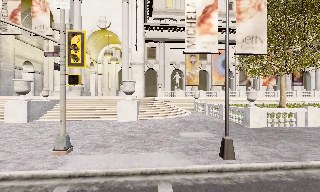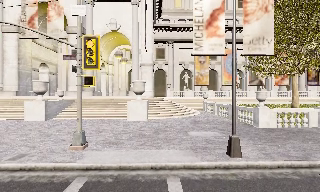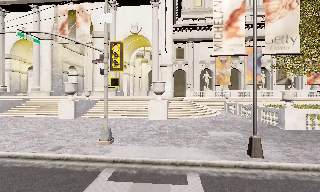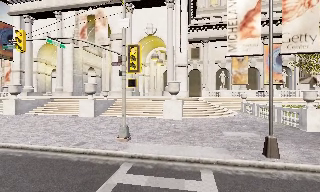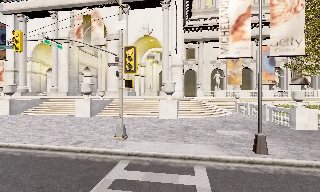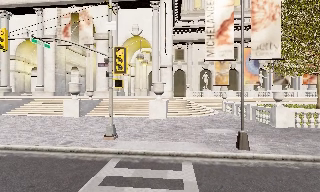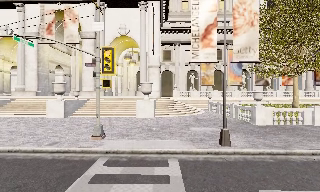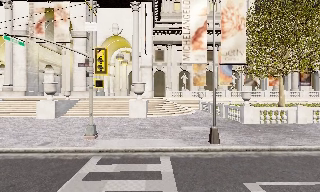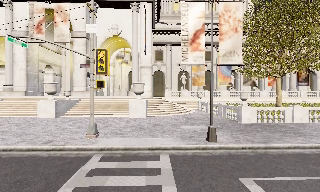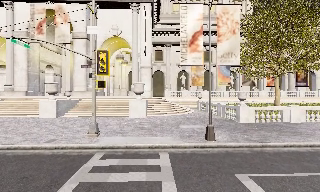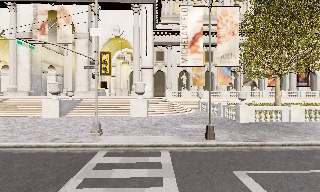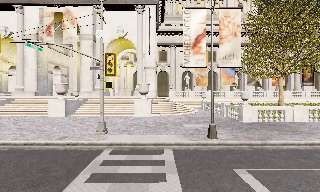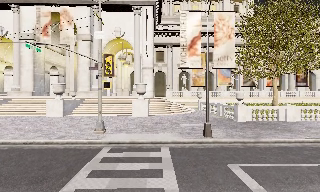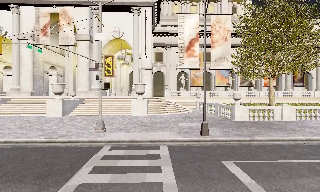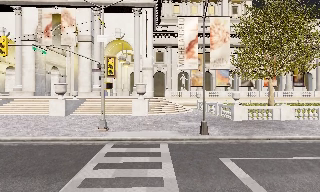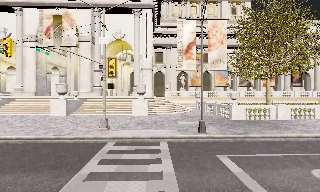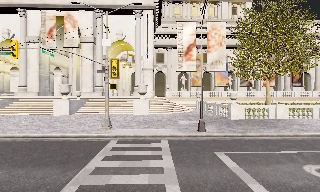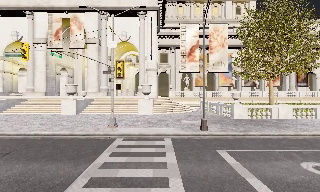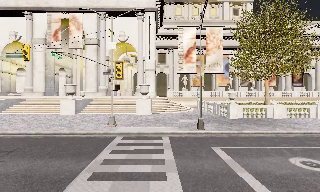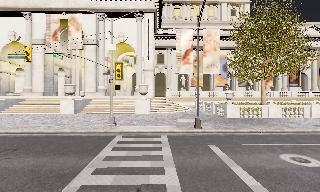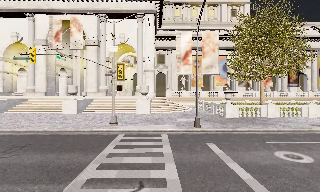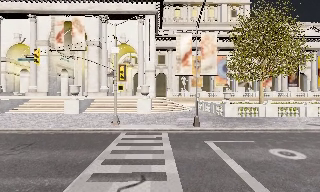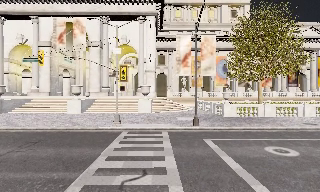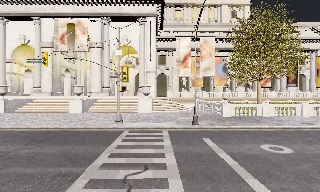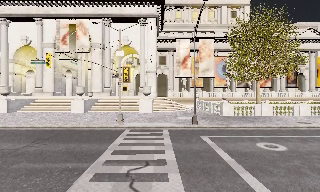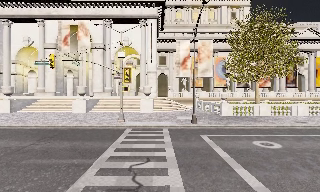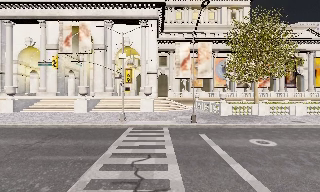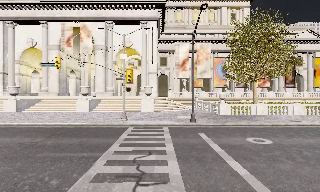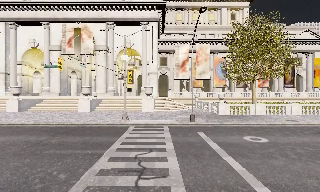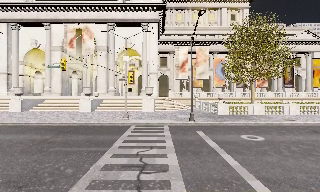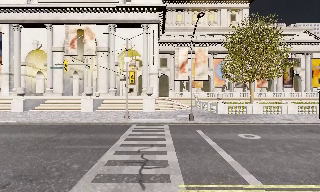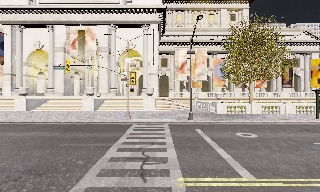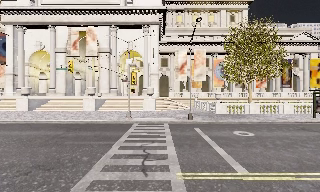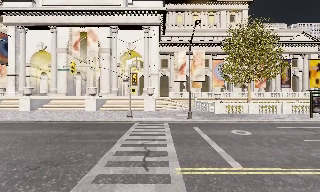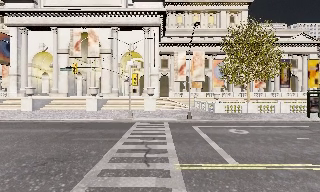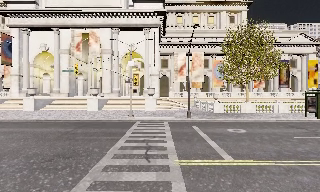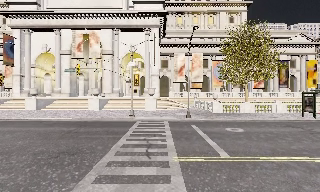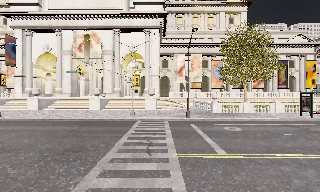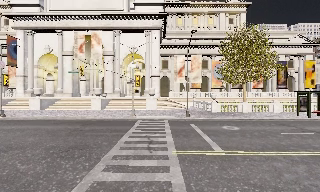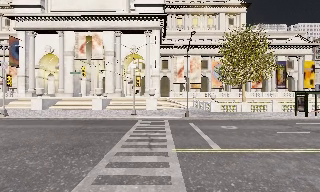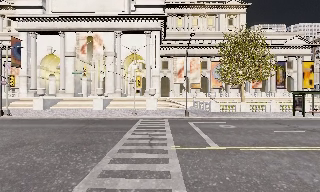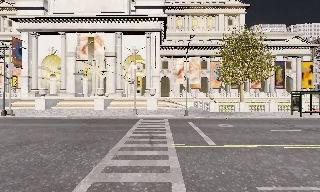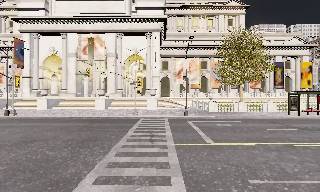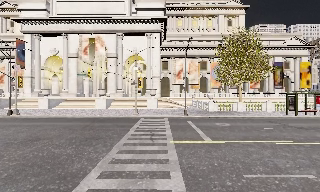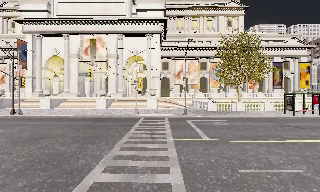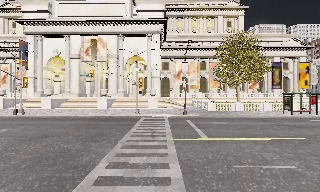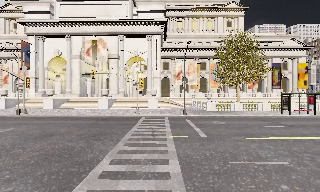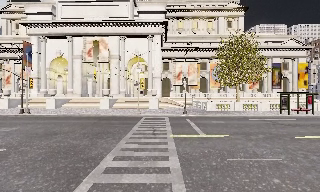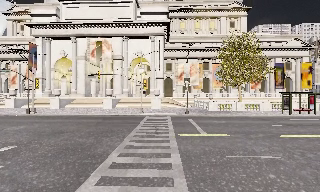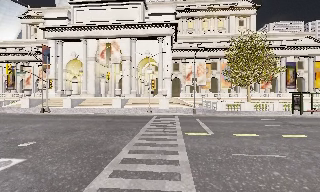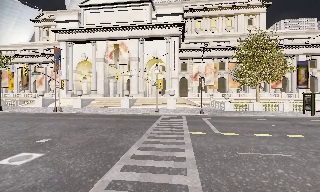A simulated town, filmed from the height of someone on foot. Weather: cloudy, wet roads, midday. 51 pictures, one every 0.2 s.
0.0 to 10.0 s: The camera swings to its left by about 10 degrees, and the scene slides to the right. It travels backward, about 15 m, so what stands in front gets smaller.
The film runs backward here.
